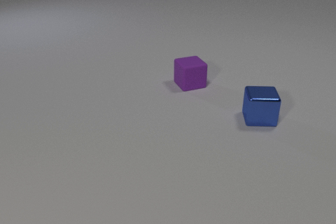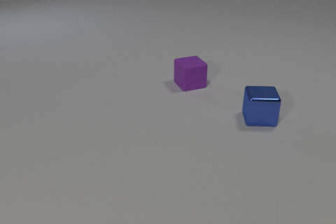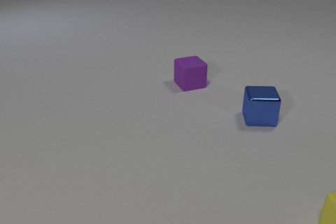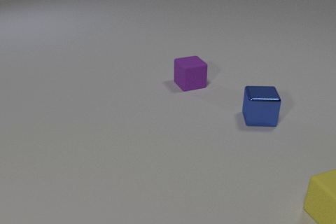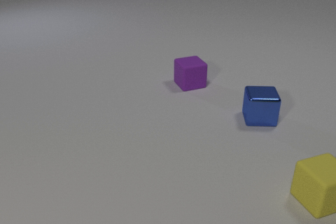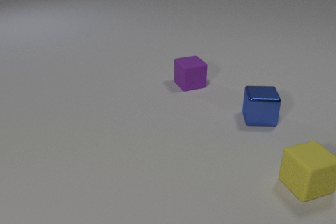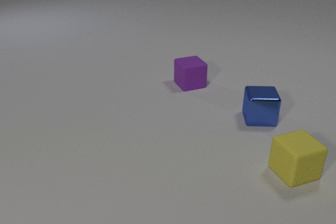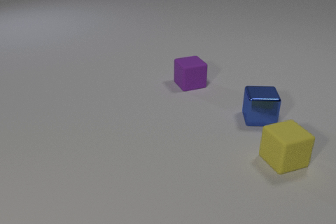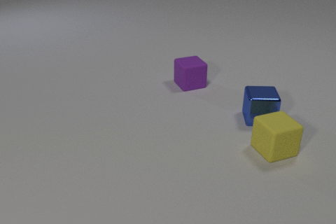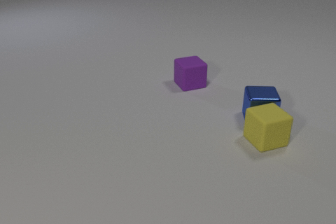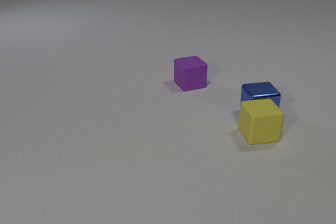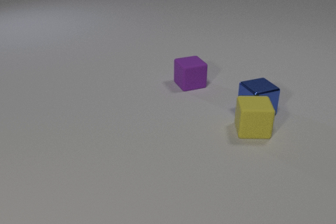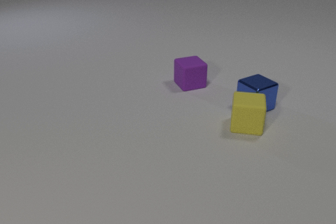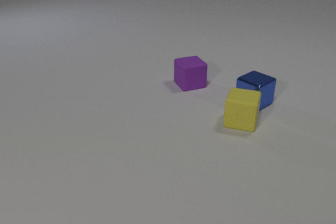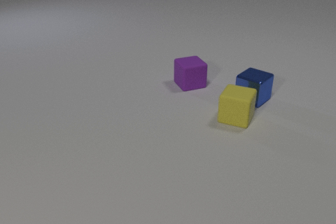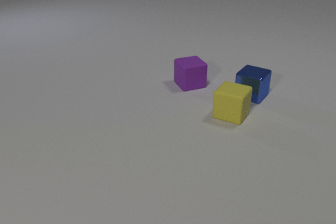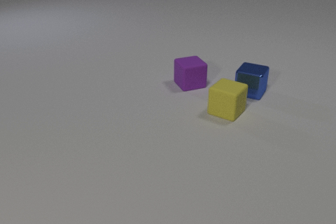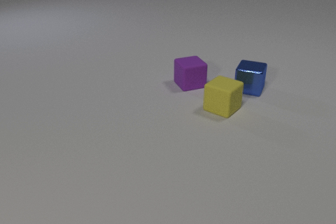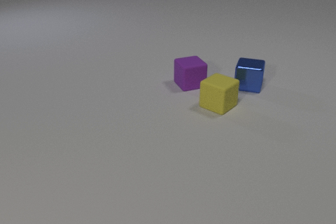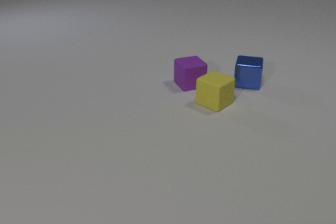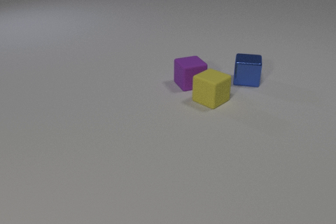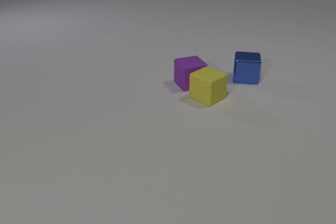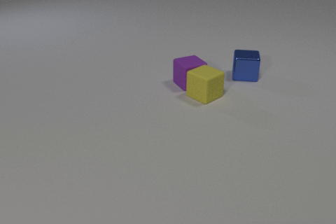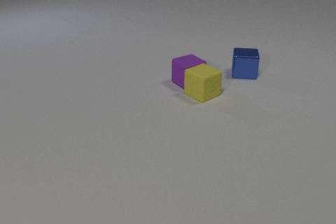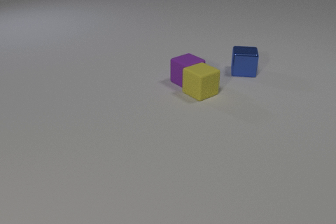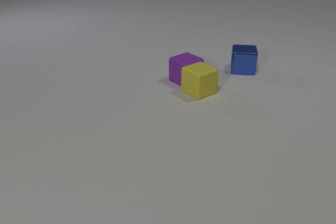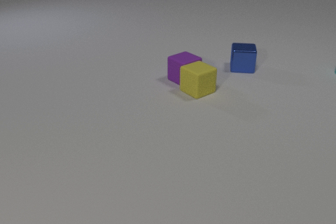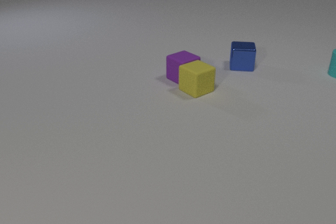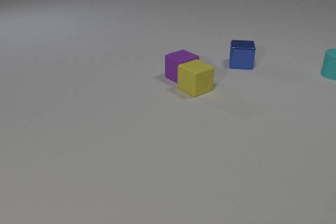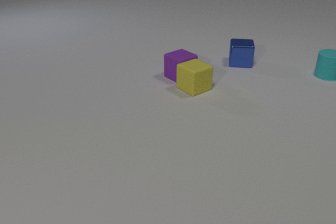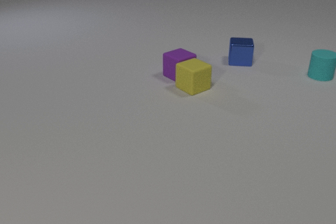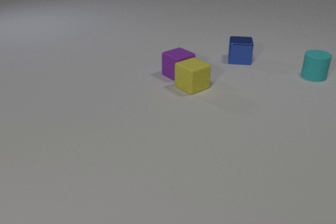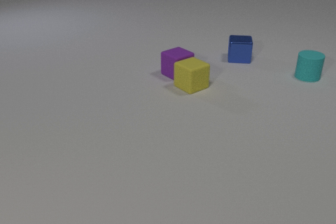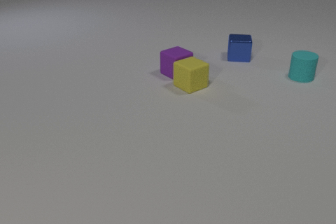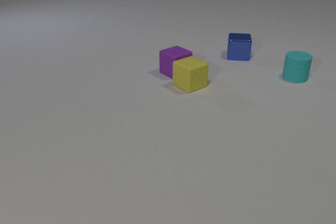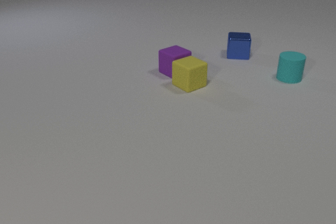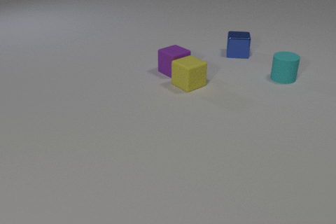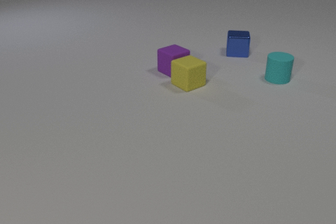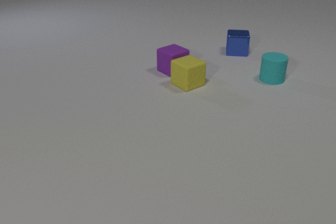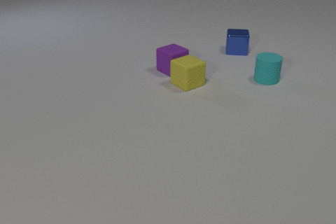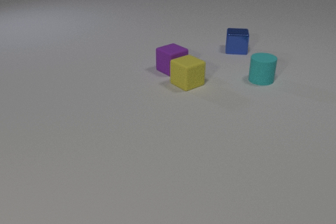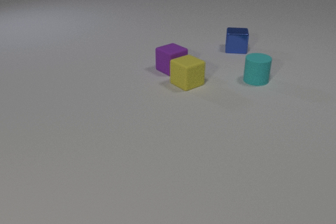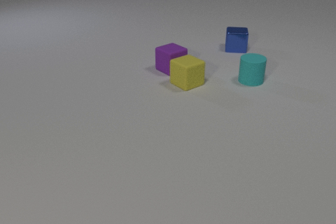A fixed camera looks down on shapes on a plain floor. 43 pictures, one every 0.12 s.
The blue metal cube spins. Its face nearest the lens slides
to the right.
The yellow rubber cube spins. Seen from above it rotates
clockwise.
0.00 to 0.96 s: The yellow rubber cube comes in at the right edge, slides away from the camera and to the left.
0.96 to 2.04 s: The yellow rubber cube slides away from the camera and to the left, spins so that its near face slides to the left, clockwise seen from above. The blue metal cube slides away from the camera, spins so that its near face slides to the right, counterclockwise seen from above. The yellow rubber cube and the blue metal cube collide.
2.04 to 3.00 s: The yellow rubber cube slides away from the camera and to the left. The blue metal cube slides away from the camera. The purple rubber cube slides away from the camera. The yellow rubber cube and the purple rubber cube collide.
3.00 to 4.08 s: The yellow rubber cube slides away from the camera and to the left. The blue metal cube slides away from the camera. The purple rubber cube slides away from the camera and to the left. The cyan rubber cylinder comes in at the right edge, slides to the left and toward the camera.
4.08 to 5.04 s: The blue metal cube slides away from the camera. The purple rubber cube slides away from the camera. The cyan rubber cylinder slides to the left and toward the camera.
What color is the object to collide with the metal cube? yellow.
What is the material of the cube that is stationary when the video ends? rubber.
How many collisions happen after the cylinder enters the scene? 0.
